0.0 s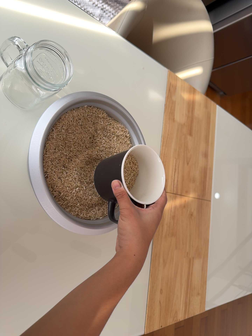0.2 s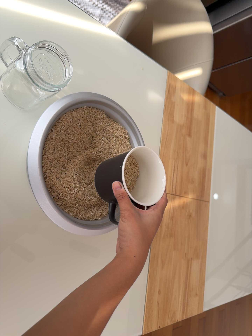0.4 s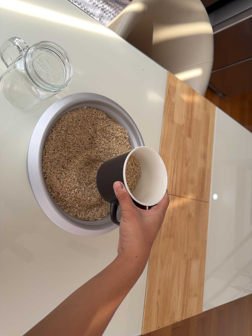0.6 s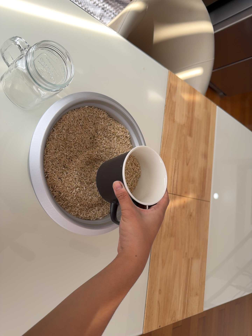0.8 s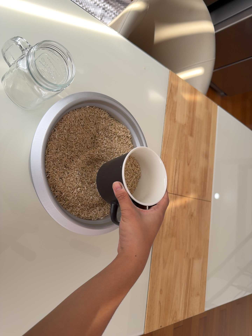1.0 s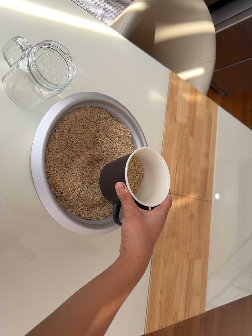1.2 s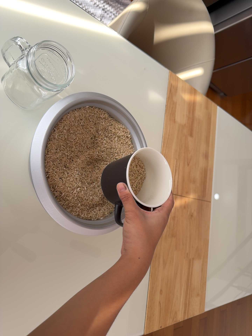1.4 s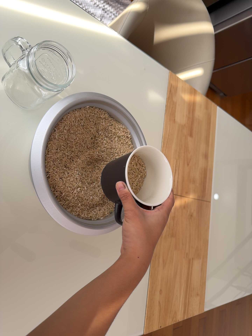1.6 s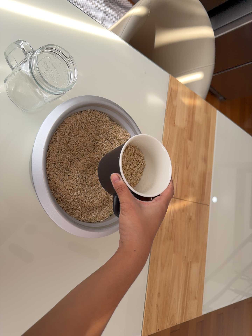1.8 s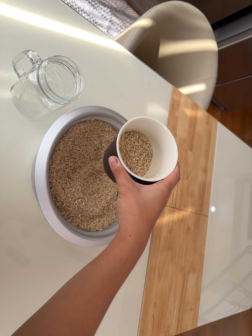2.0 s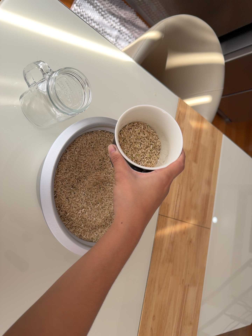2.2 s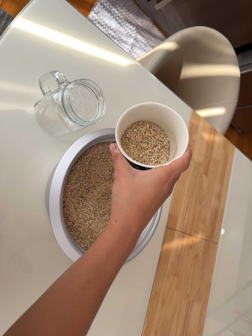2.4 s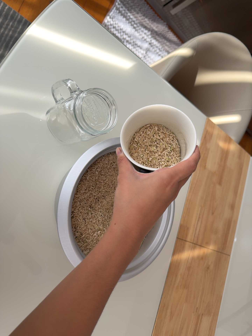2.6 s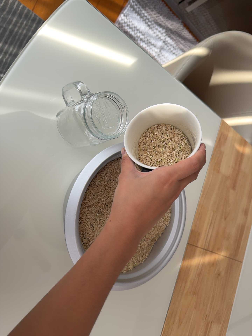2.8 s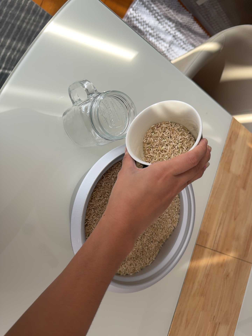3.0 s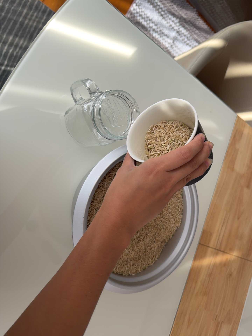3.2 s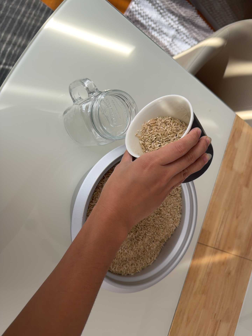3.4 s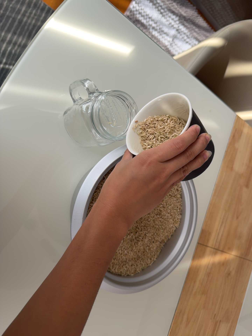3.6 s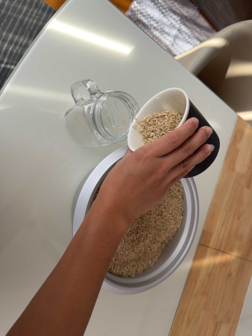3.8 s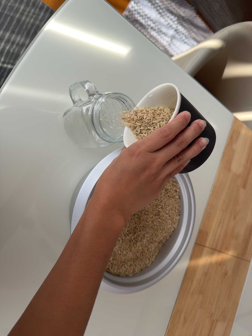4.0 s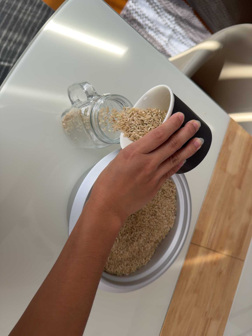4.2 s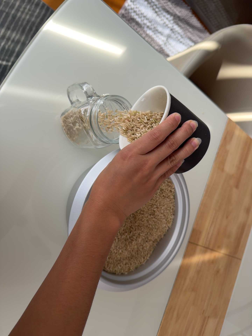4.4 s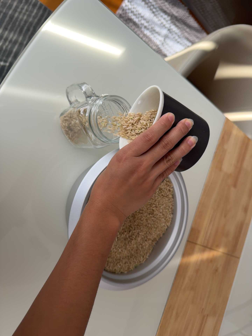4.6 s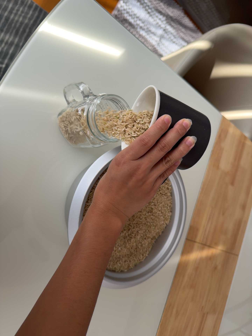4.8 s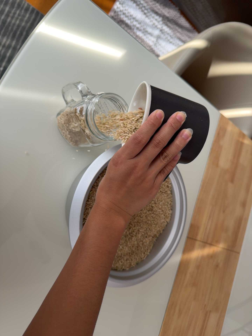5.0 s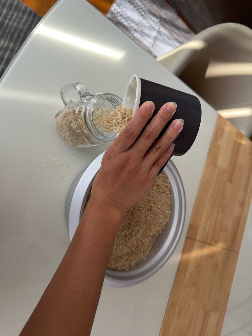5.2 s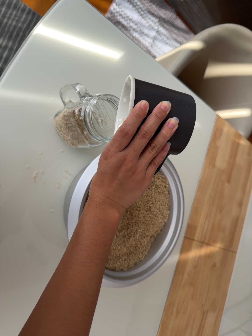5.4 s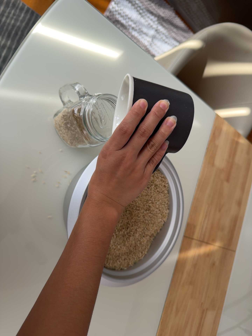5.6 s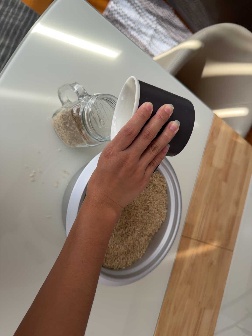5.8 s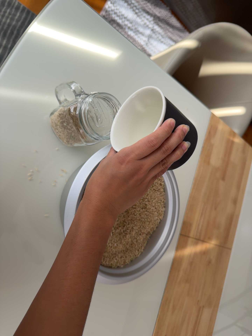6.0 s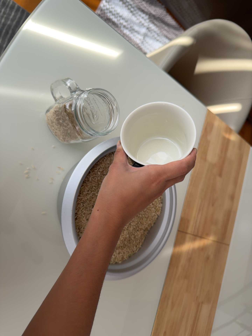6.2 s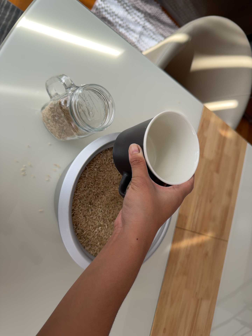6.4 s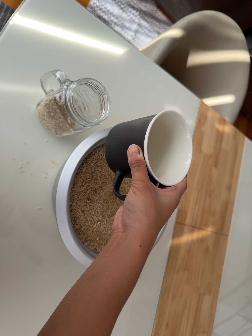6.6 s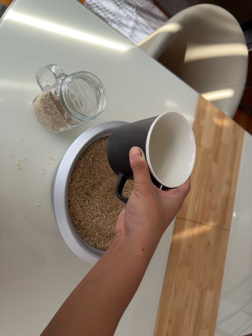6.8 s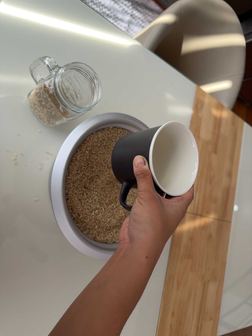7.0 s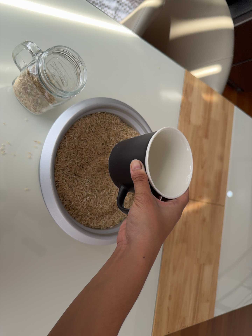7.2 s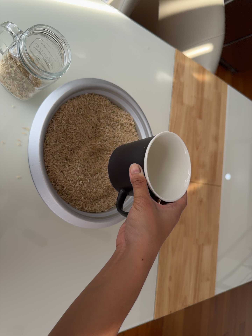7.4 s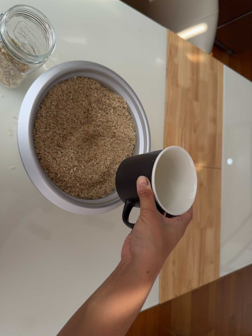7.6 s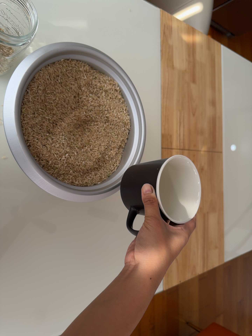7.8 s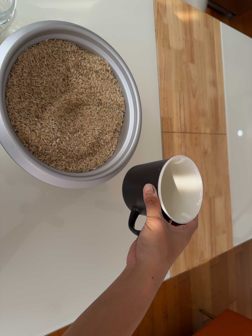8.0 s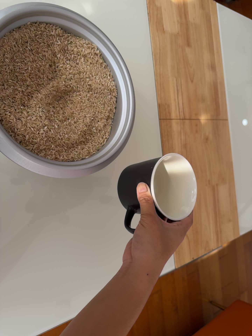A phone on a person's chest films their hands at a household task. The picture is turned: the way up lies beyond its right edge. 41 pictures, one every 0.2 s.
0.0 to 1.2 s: The camera keeps its place and its aim.
1.2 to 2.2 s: The camera rolls about its line of sight by about 10 degrees, and the scene rotates clockwise.
2.2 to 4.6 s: The camera shifts only a little, or ends up much as it began.
4.6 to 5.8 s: The camera keeps its place and its aim.
5.8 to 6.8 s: The camera shifts only a little, or ends up much as it began.
6.8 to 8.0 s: The camera travels to its right, toward the bottom of its view and forward, about 14 cm, so close, fixed things drift to the left. Its aim tips toward the bottom of its view by about 10 degrees, and the scene shifts upward. It rolls about its line of sight by about 15 degrees, and the scene rotates counterclockwise.
The film runs forward here.
